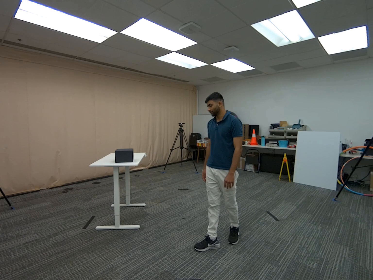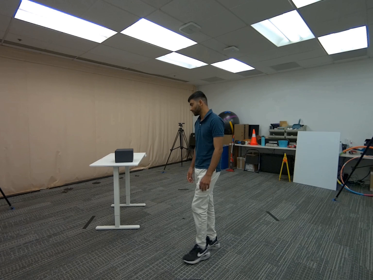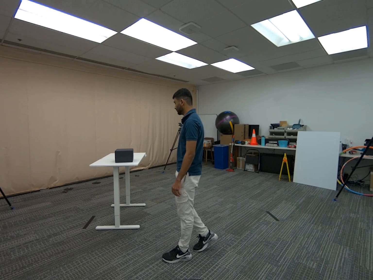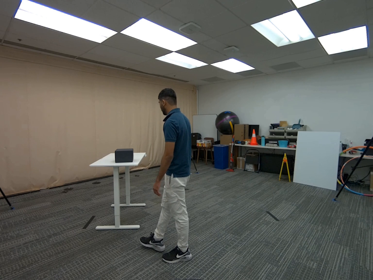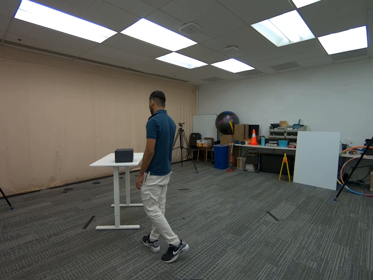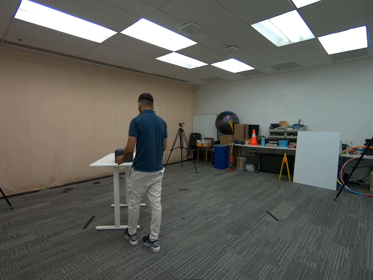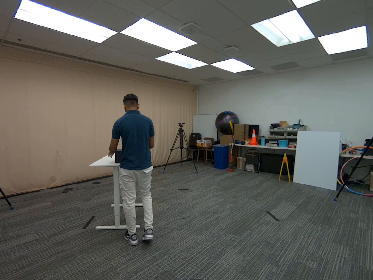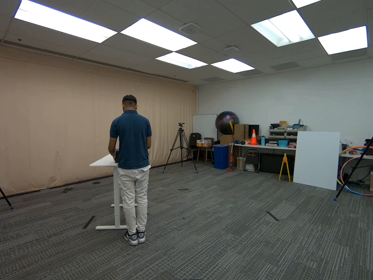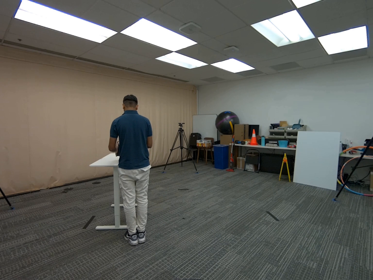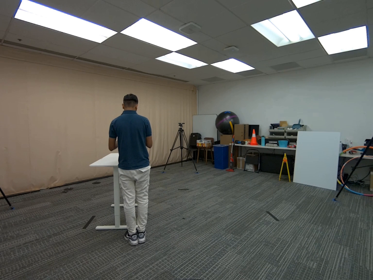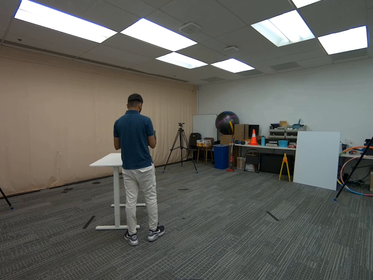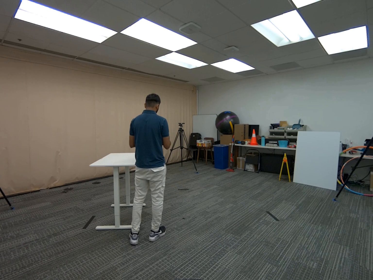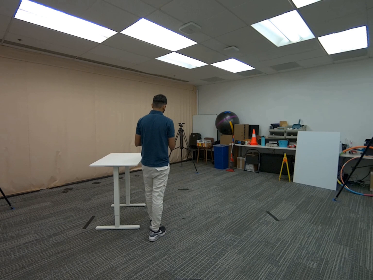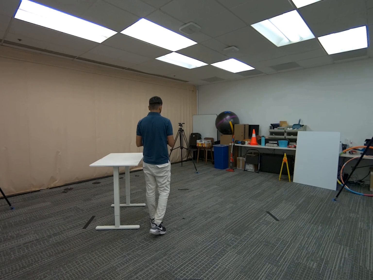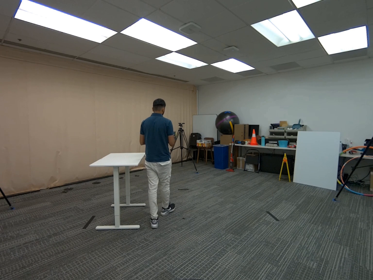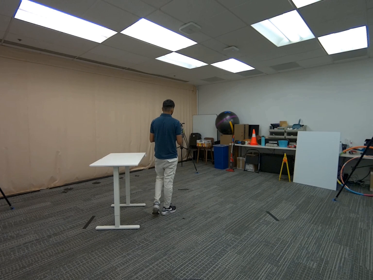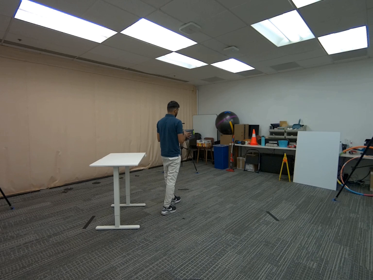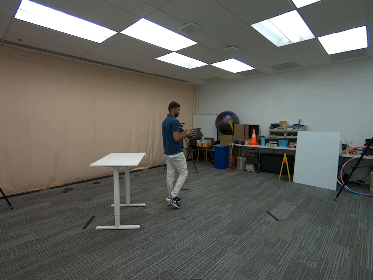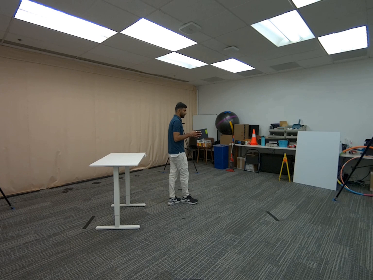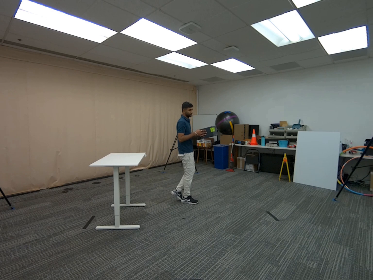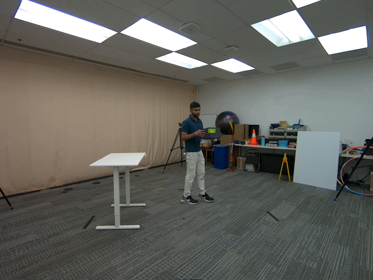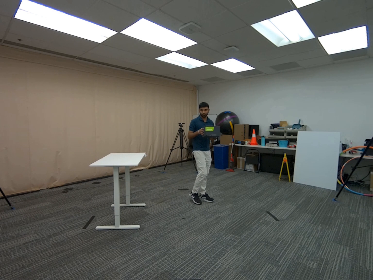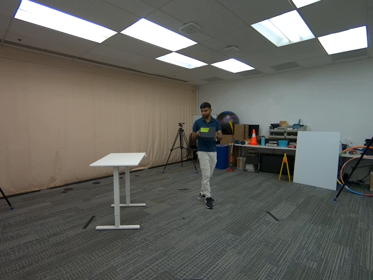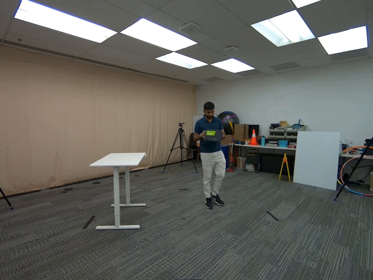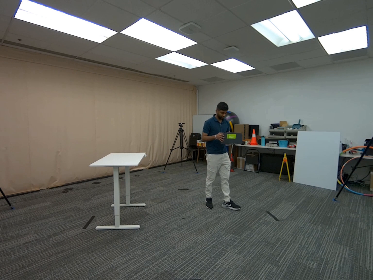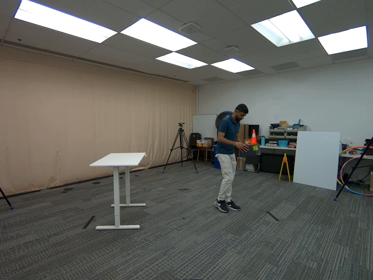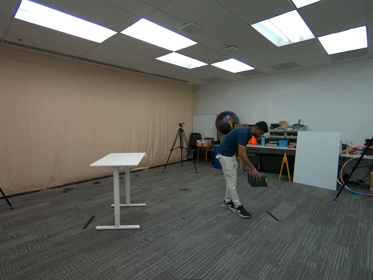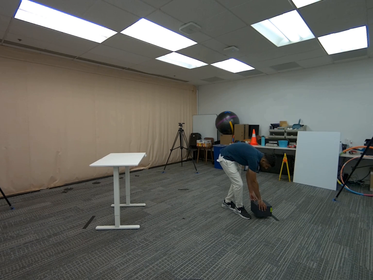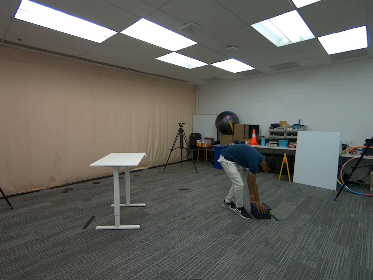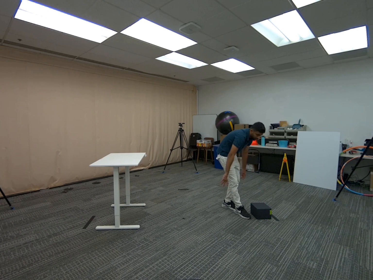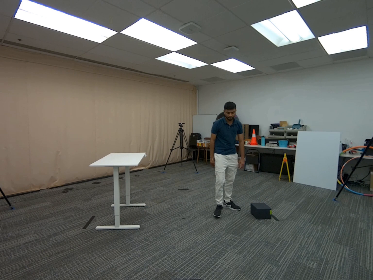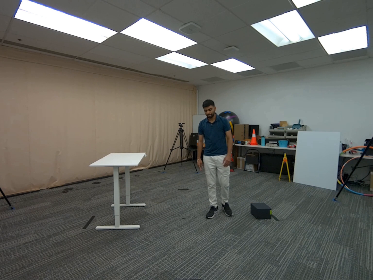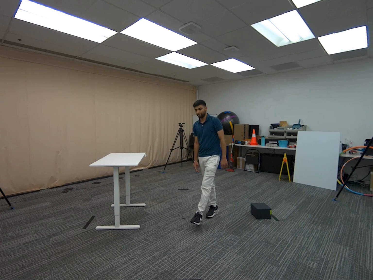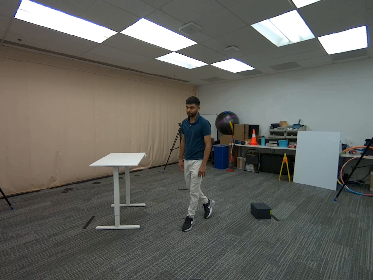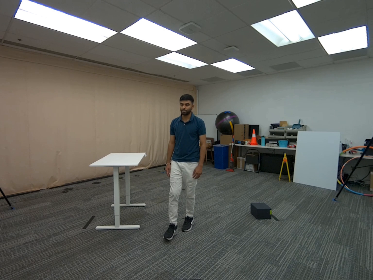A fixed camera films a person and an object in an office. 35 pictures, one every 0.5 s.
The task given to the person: Walk to the box from the table, pick up the box with both hands, and place it on the ground.
